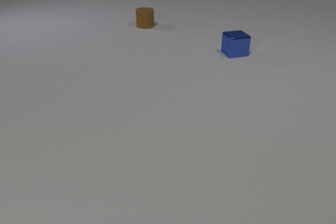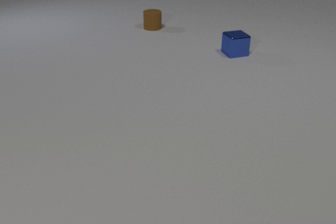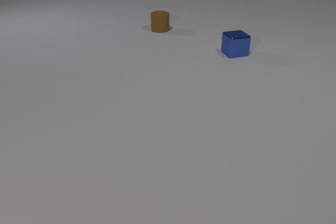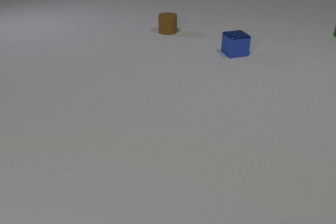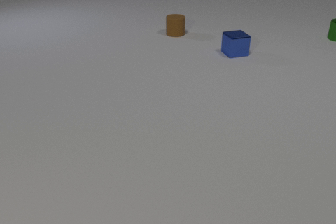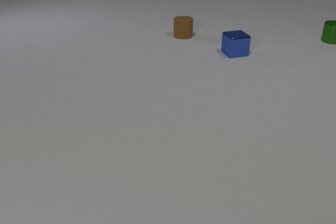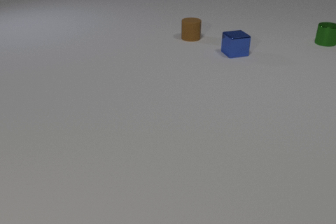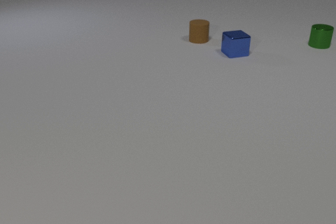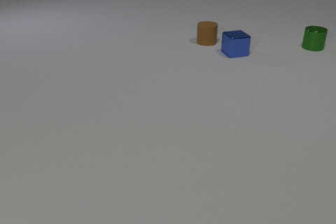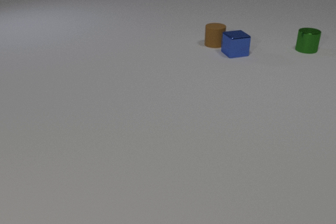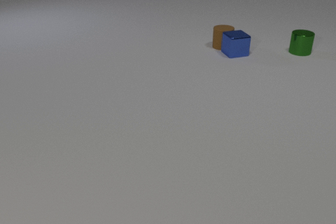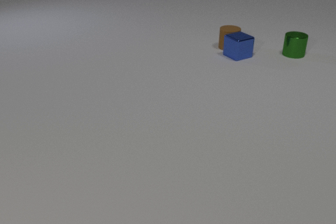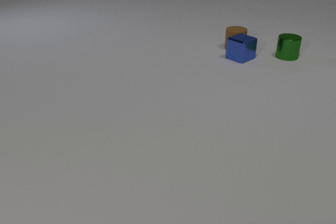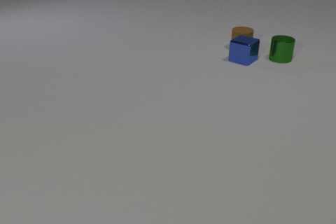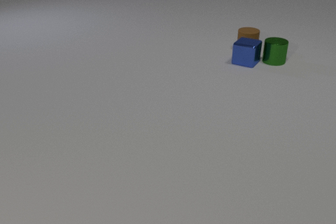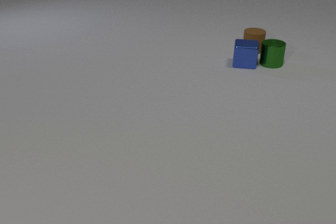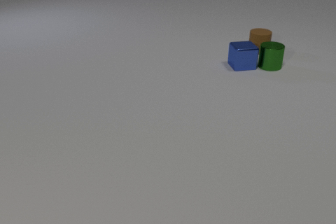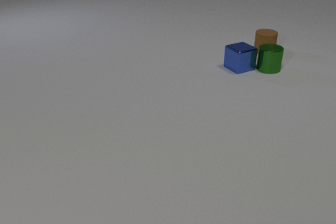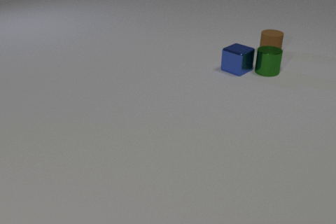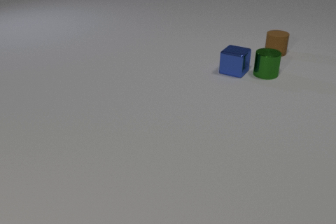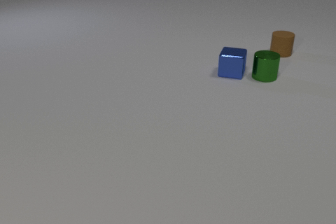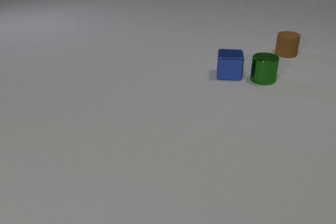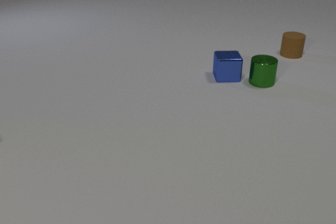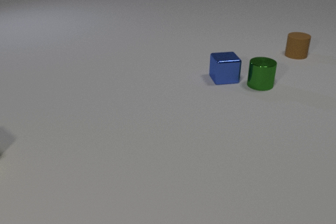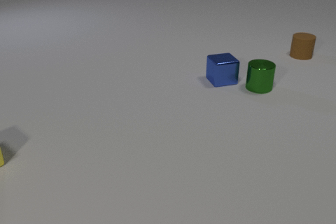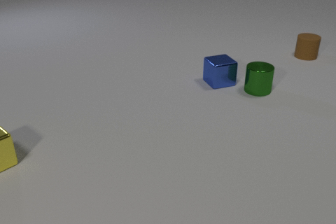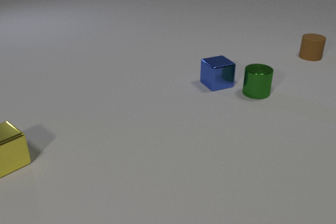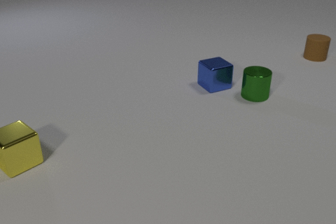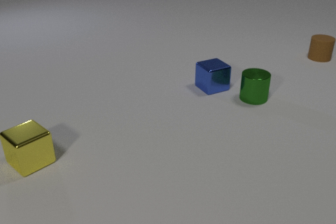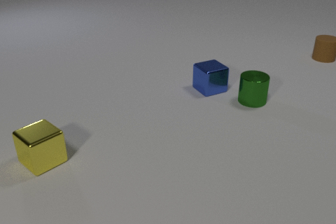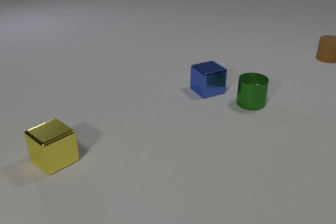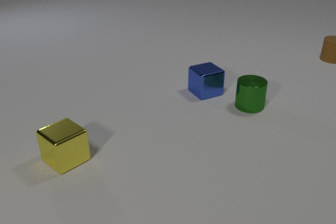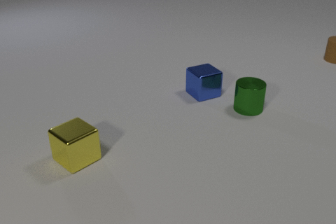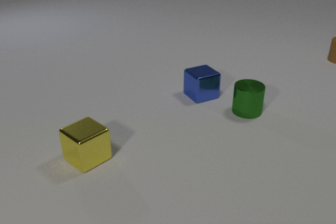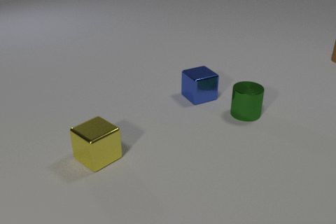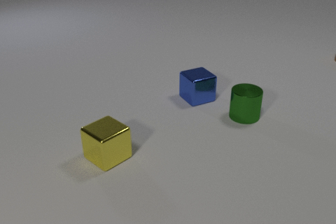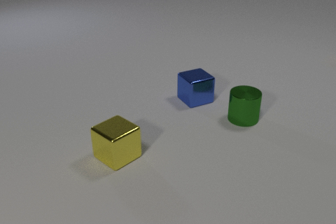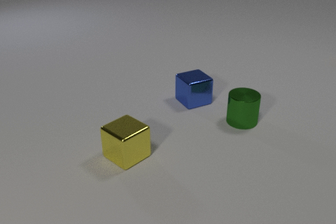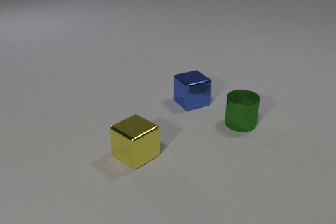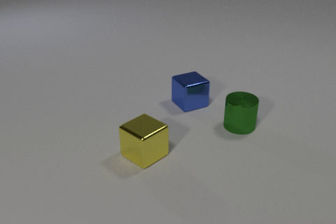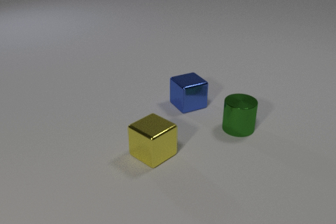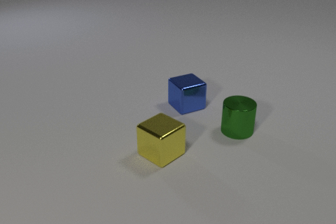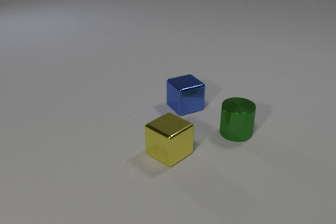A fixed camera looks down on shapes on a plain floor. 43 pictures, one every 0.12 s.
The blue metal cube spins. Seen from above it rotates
counterclockwise.
The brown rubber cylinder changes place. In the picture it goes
to the right.
0.00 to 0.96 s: The brown rubber cylinder slides to the right and toward the camera. The green metal cylinder comes in at the right edge, slides toward the camera and to the left.
0.96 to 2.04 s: The brown rubber cylinder slides to the right. The blue metal cube slides toward the camera, spins so that its near face slides to the right, counterclockwise seen from above. The green metal cylinder slides toward the camera and to the left. The brown rubber cylinder and the blue metal cube collide. The blue metal cube and the green metal cylinder collide.
2.04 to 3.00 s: The brown rubber cylinder slides to the right. The blue metal cube slides toward the camera and to the left, spins so that its near face slides to the right, counterclockwise seen from above. The green metal cylinder slides toward the camera. The yellow metal cube comes in at the left edge, slides to the right.
3.00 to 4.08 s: The brown rubber cylinder slides to the right. The blue metal cube slides toward the camera and to the left. The green metal cylinder slides toward the camera. The yellow metal cube slides to the right.
4.08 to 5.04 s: The brown rubber cylinder leaves at the right edge. The blue metal cube slides toward the camera and to the left. The green metal cylinder slides toward the camera. The yellow metal cube slides to the right.
What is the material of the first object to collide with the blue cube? rubber.
How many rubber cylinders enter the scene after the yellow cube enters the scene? 0.
What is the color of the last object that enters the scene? yellow.
